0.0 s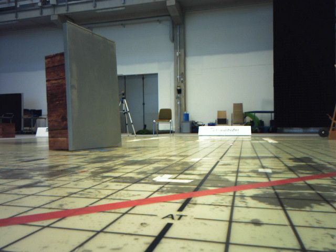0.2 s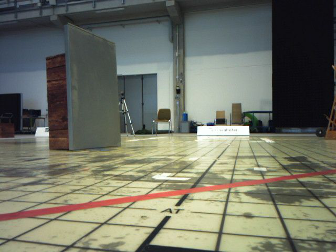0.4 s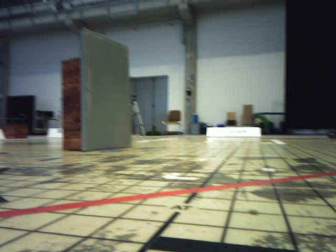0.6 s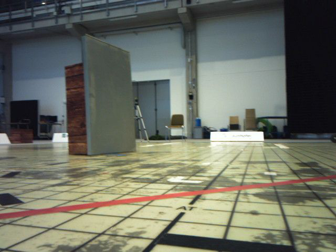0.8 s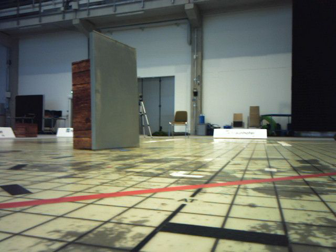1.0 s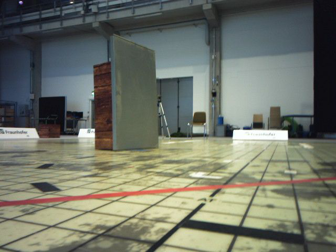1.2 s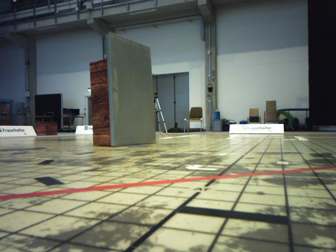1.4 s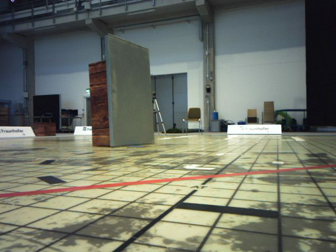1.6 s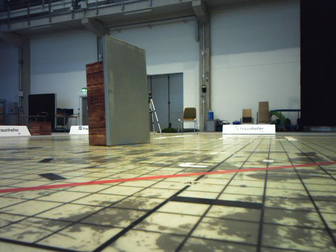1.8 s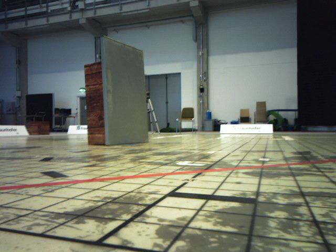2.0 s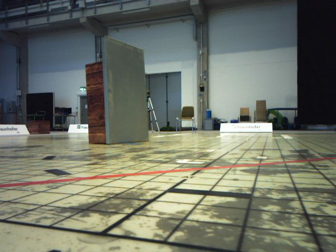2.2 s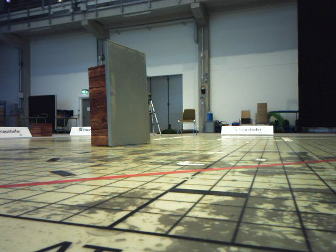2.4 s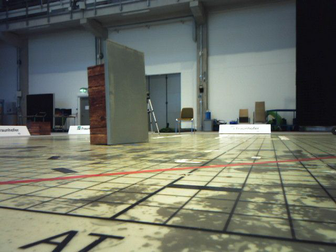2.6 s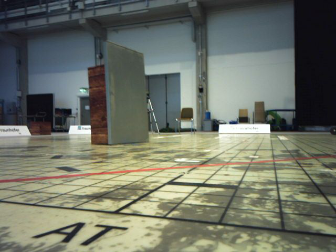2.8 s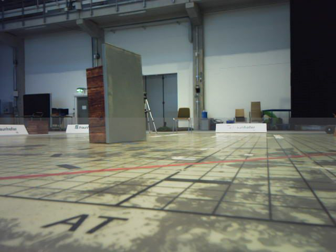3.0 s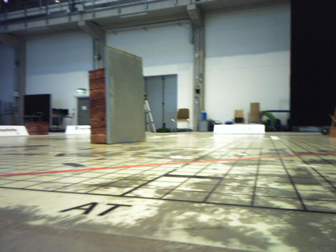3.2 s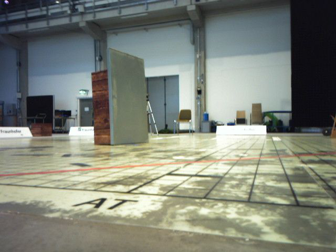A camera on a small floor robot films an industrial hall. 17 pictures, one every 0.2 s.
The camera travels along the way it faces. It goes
backward.
0.0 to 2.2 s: The camera travels backward, about 0.4 m, so what stands in front gets smaller.
2.2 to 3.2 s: The camera travels backward, about 0.3 m, so what stands in front gets smaller. It gains speed.
The film runs backward here.
